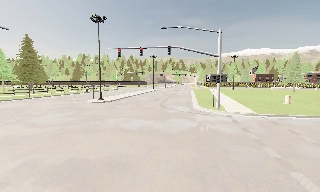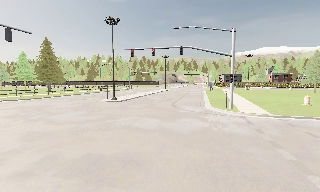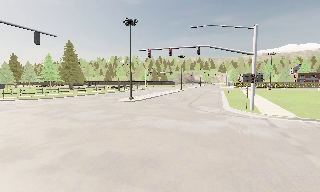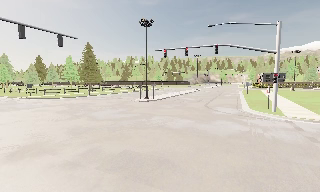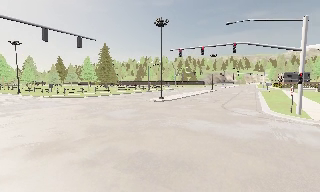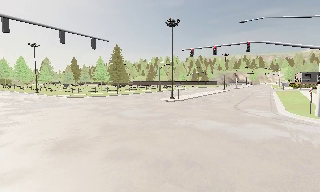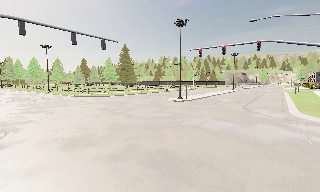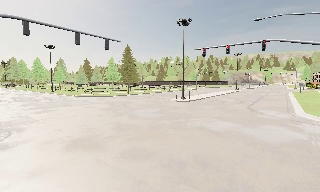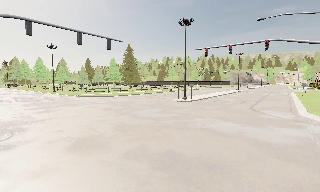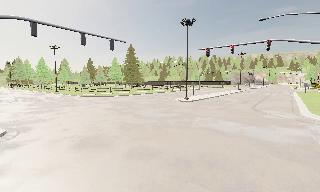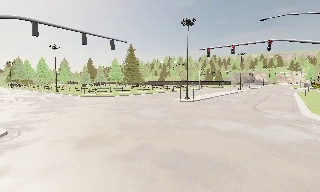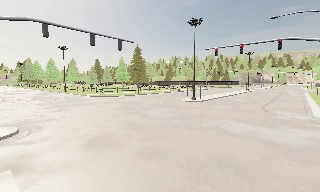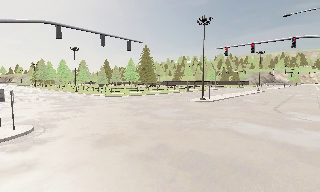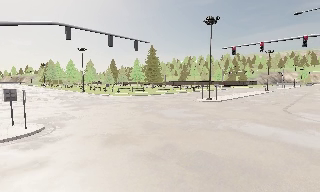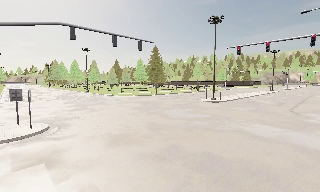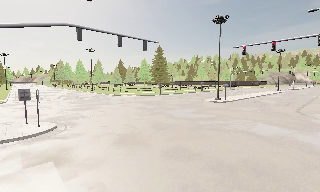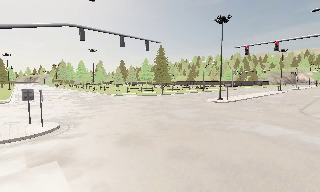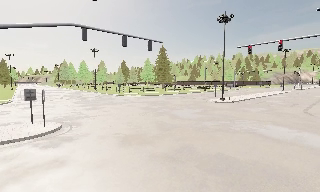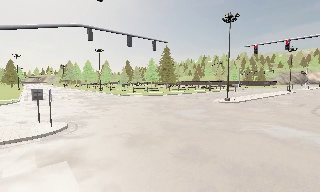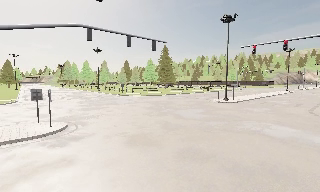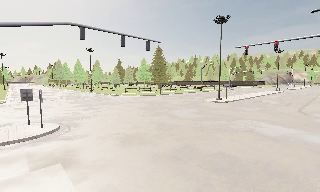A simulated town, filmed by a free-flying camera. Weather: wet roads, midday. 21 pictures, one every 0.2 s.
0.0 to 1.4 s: The camera pans to its left, which is counterclockwise from overhead, by about 25 degrees. It travels to its left, about 0.5 m, so close, fixed things drift to the right.
1.4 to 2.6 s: The camera shifts only a little, or ends up much as it began.
2.6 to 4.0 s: The camera travels to its left, about 0.5 m, so close, fixed things drift to the right.
The film runs backward here.
